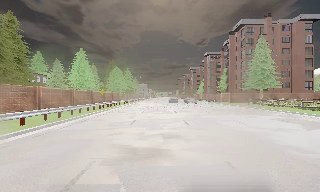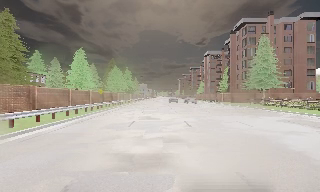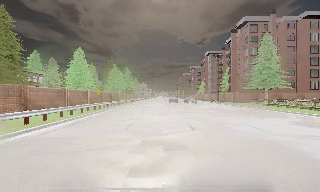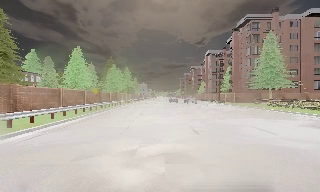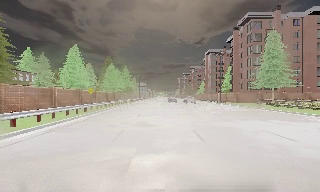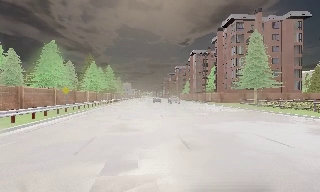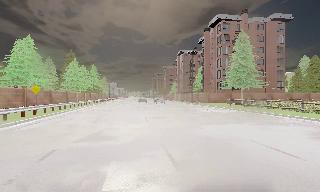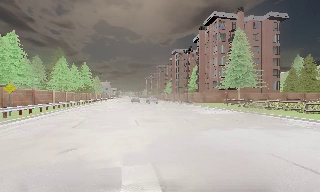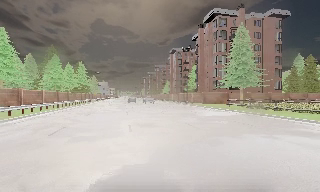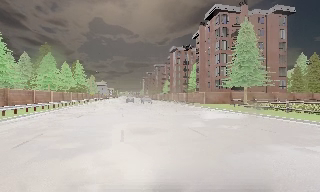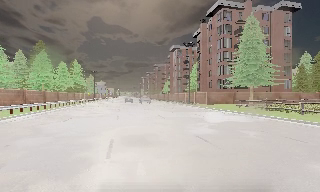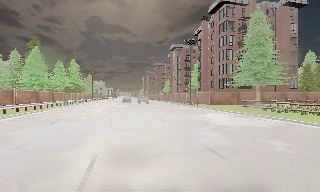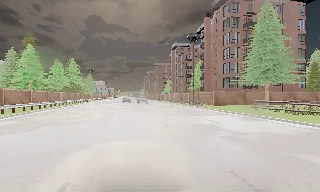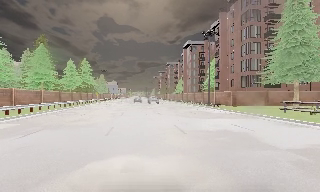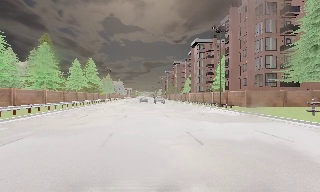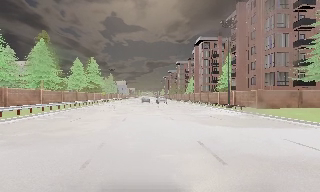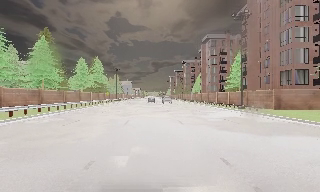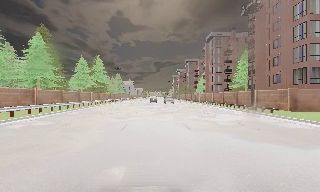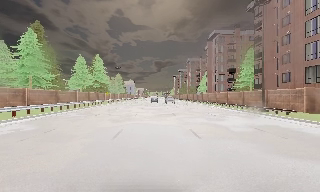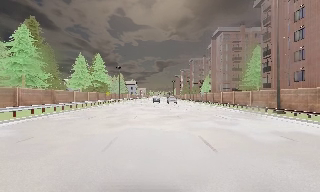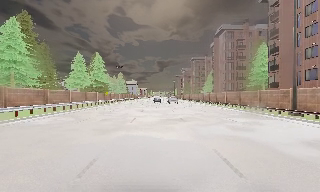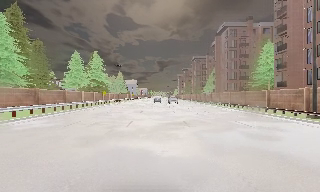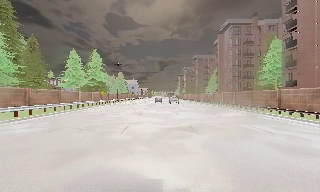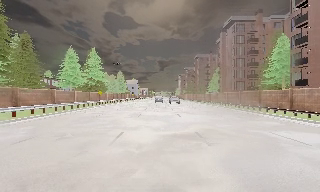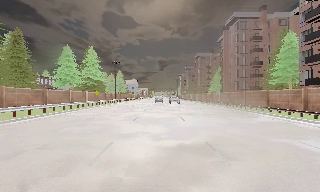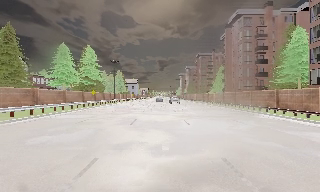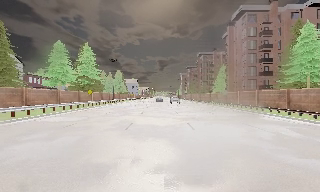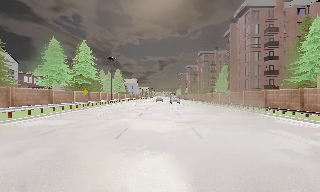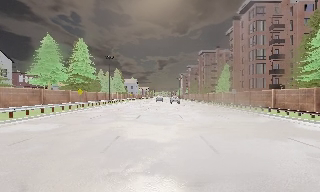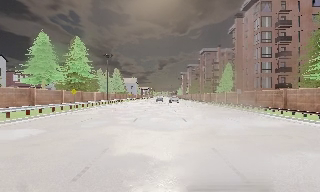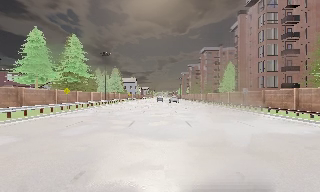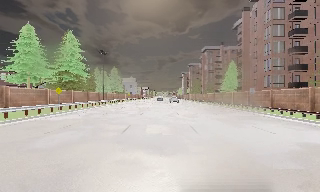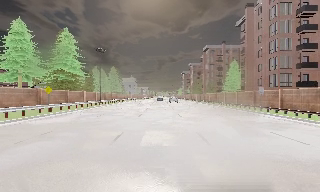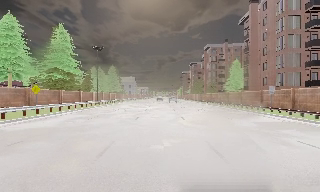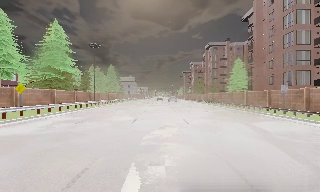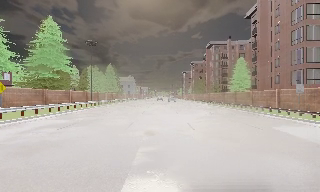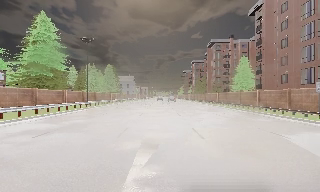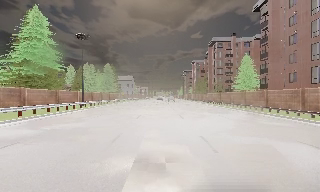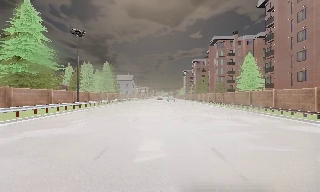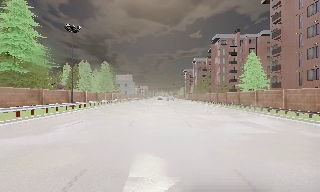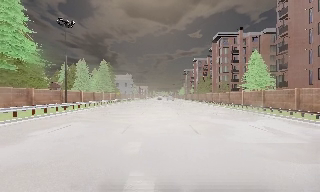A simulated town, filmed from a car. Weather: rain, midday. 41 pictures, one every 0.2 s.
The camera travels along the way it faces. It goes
forward.
0.0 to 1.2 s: The camera travels forward, about 6 m, so what stands in front looms larger. It gains speed.
1.2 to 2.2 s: The camera travels forward, about 8 m, so what stands in front looms larger.
2.2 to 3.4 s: The camera pans to its left, which is counterclockwise from overhead, by about 10 degrees. It travels forward, about 10 m, so what stands in front looms larger.
3.4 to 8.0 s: The camera travels forward, about 35 m, so what stands in front looms larger.
The film runs forward here.
